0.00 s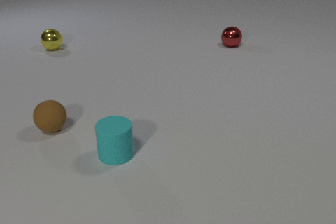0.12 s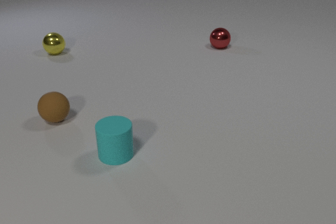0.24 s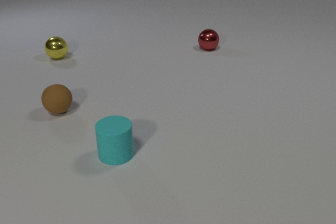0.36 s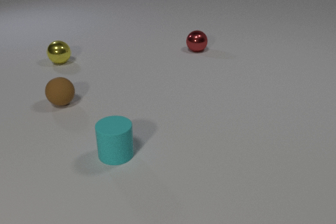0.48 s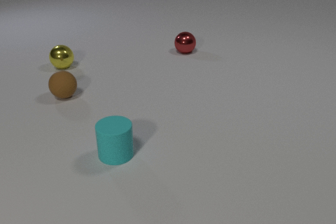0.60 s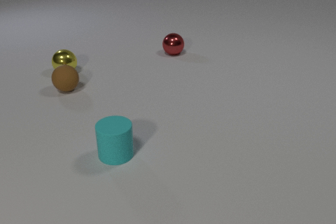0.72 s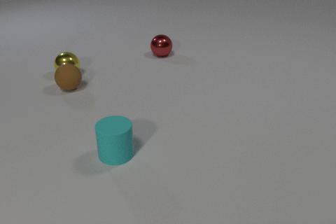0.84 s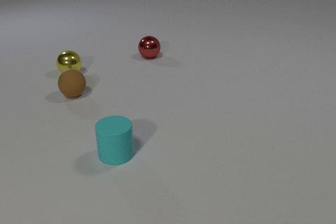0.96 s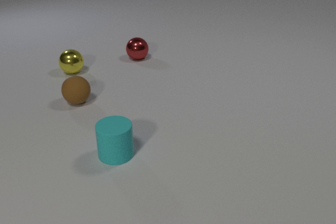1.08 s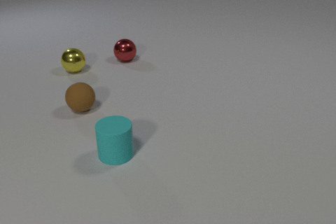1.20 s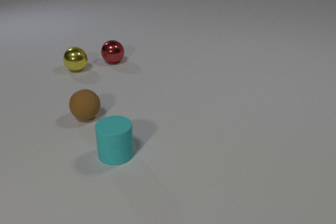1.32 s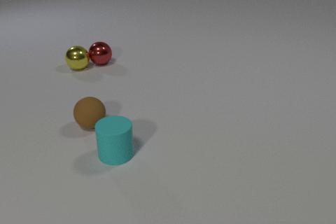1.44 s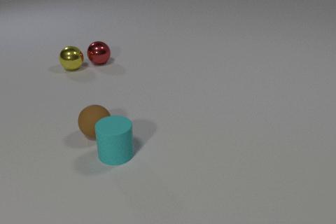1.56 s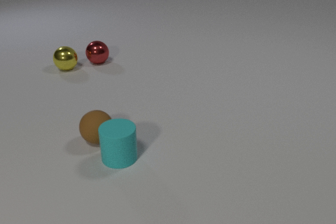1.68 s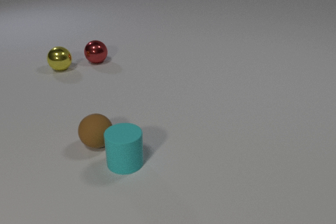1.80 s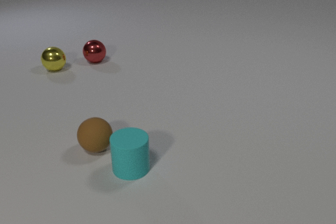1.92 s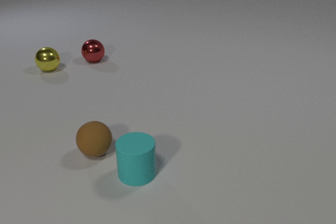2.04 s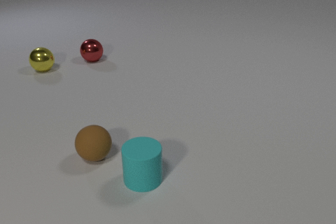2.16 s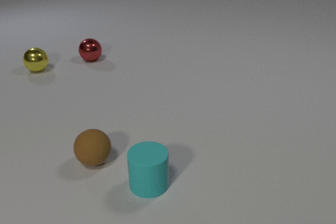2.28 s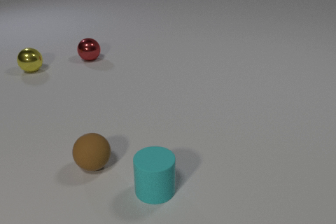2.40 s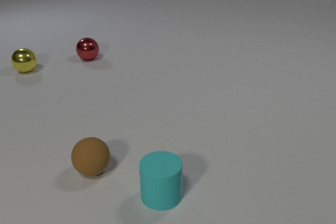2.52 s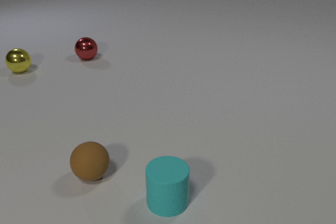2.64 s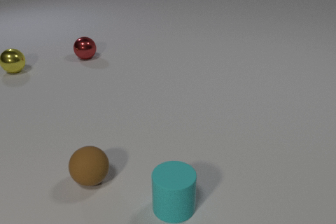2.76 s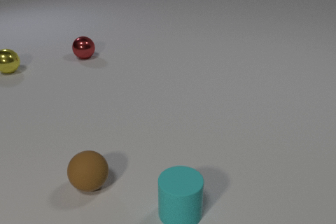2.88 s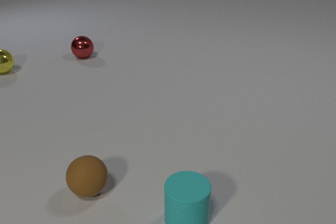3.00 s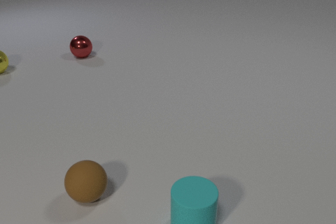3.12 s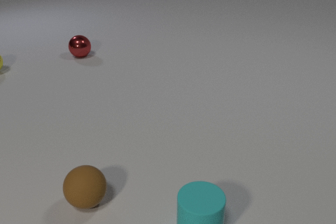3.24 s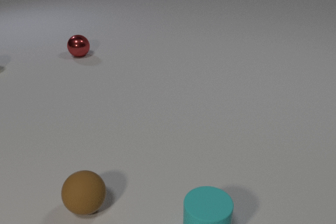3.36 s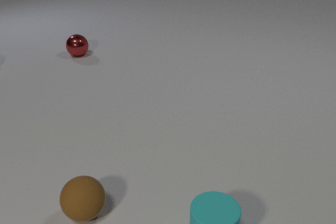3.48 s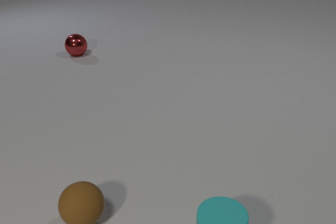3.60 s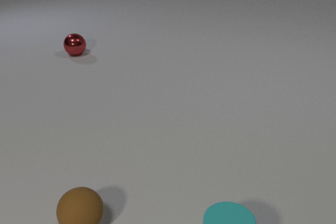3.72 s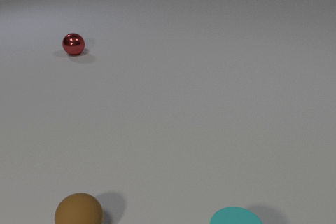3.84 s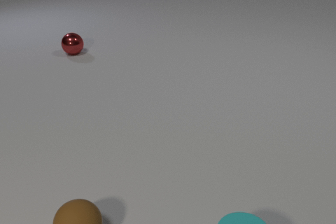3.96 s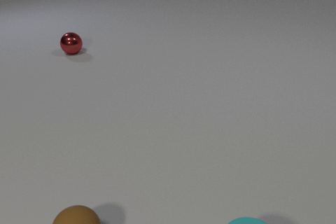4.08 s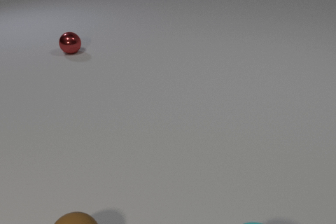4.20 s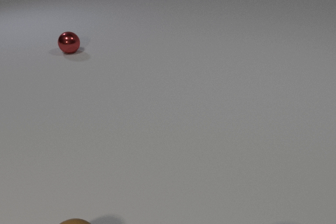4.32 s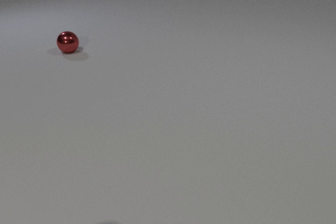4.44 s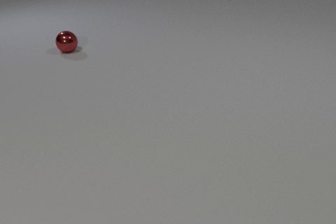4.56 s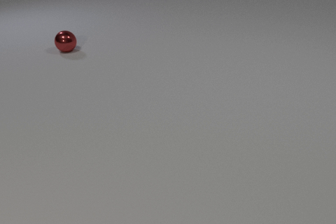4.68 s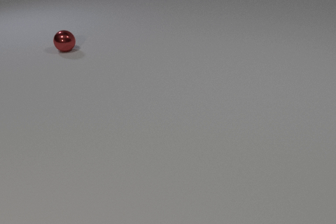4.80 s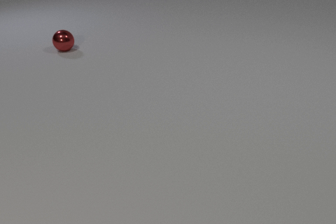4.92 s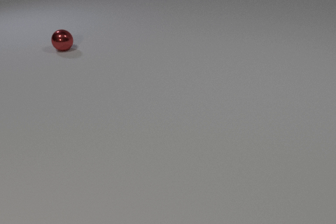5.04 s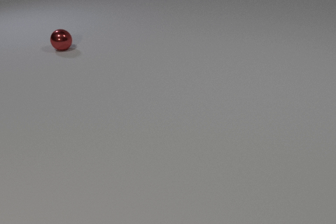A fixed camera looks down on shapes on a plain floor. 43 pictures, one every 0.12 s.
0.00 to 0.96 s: The yellow metal sphere rolls toward the camera. The brown rubber sphere rolls away from the camera and to the right. The red metal sphere rolls to the left and toward the camera. The yellow metal sphere and the brown rubber sphere collide.
0.96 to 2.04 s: The yellow metal sphere rolls to the left and away from the camera. The brown rubber sphere rolls toward the camera. The red metal sphere rolls to the left. The cyan rubber cylinder slides toward the camera and to the right. The yellow metal sphere and the red metal sphere collide. The brown rubber sphere and the cyan rubber cylinder collide.
2.04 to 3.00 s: The yellow metal sphere rolls to the left. The brown rubber sphere rolls toward the camera. The red metal sphere rolls away from the camera and to the left. The cyan rubber cylinder slides toward the camera and to the right.
3.00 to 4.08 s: The yellow metal sphere rolls to the left, leaves at the left edge. The brown rubber sphere rolls toward the camera. The red metal sphere rolls away from the camera and to the left. The cyan rubber cylinder slides to the right and toward the camera.
4.08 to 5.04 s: The brown rubber sphere rolls toward the camera, leaves at the bottom edge. The red metal sphere rolls away from the camera and to the left. The cyan rubber cylinder leaves at the bottom edge.
What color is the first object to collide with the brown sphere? yellow.
What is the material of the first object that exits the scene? metal.
How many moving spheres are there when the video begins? 3.
